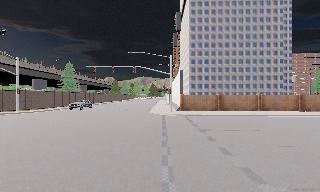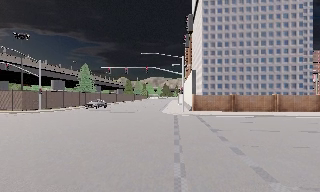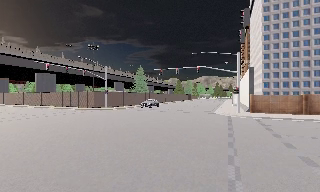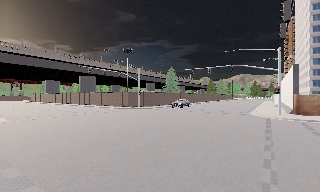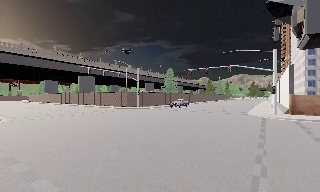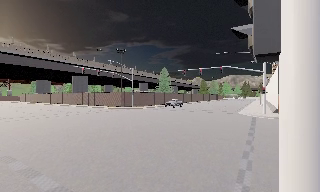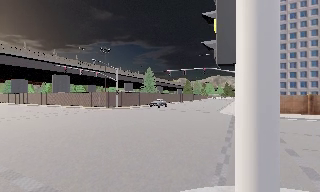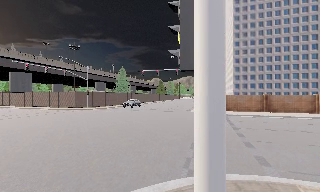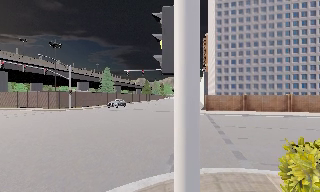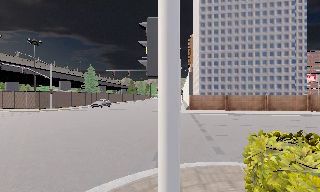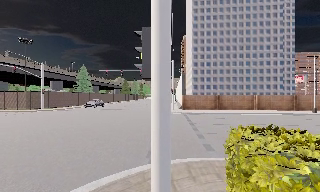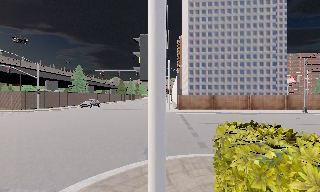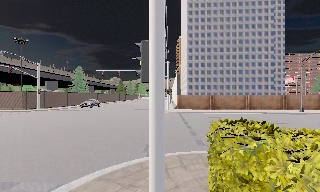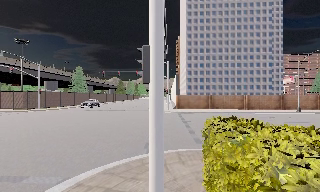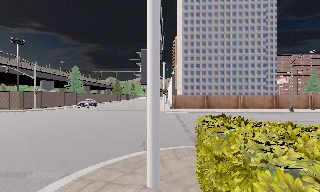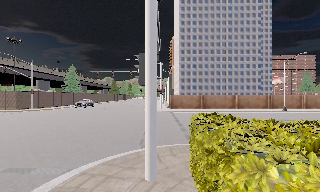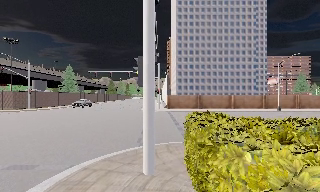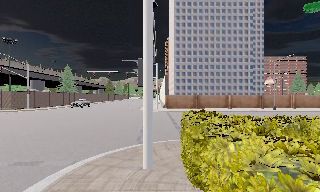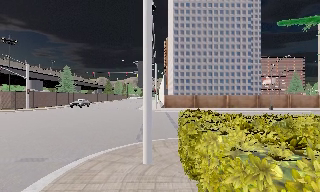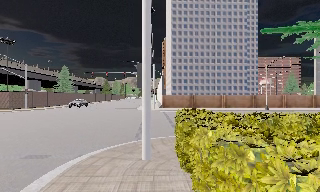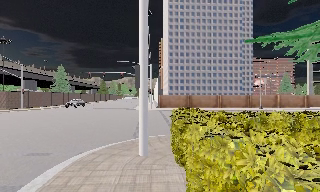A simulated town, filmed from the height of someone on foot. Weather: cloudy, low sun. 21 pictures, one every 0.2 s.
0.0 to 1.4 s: The camera pans to its left, which is counterclockwise from overhead, by about 15 degrees. It travels backward, about 2 m, so what stands in front gets smaller.
1.4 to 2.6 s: The camera swings to its right by about 15 degrees, and the scene slides to the left. It travels backward, about 2 m, so what stands in front gets smaller.
2.6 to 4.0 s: The camera travels backward, about 2.5 m, so what stands in front gets smaller.
The film runs backward here.
